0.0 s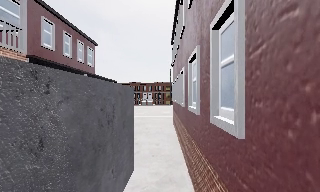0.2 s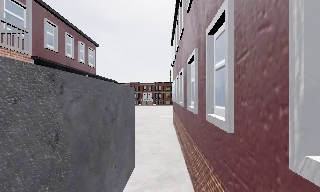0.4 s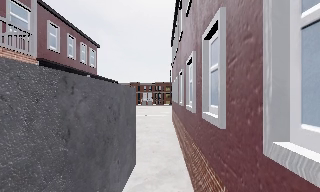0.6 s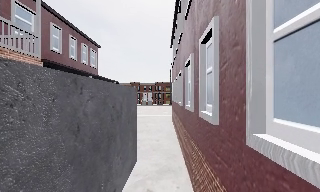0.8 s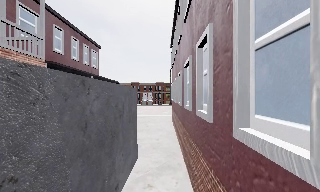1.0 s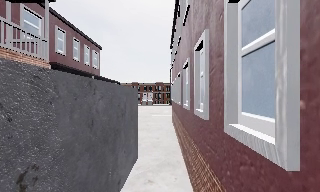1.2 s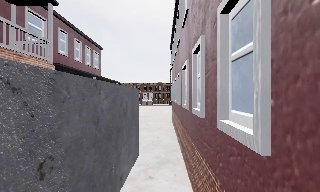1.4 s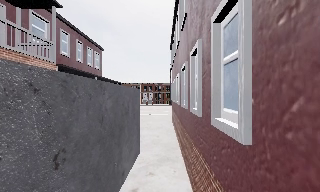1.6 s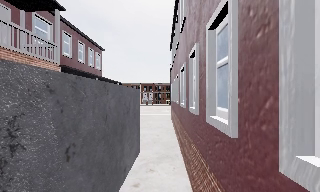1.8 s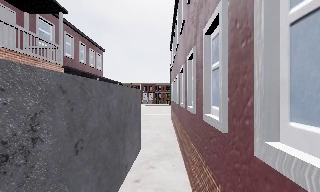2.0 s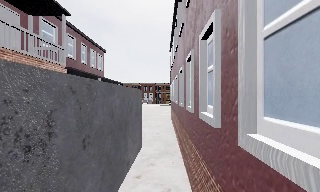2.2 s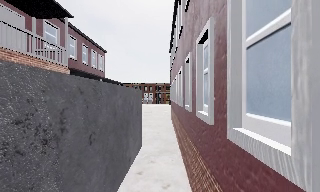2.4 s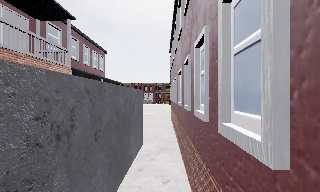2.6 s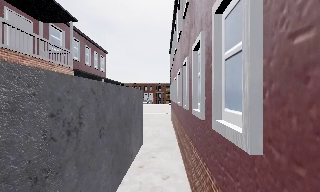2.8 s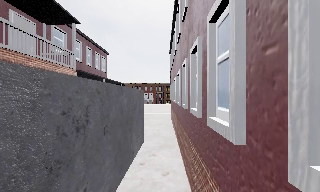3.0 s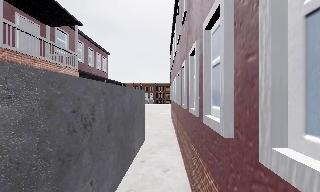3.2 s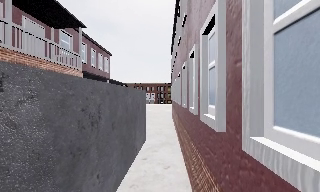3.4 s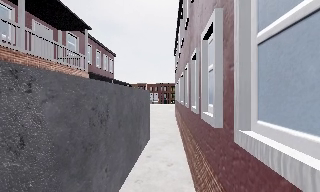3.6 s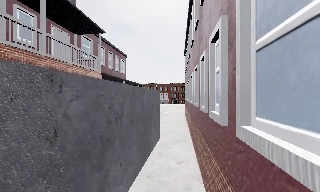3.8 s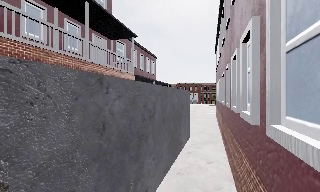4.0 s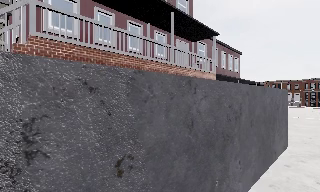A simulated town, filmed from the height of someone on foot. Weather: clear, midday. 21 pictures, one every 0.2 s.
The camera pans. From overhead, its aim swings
counterclockwise.
The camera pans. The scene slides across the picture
to the right.
0.0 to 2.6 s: The camera travels backward, about 3 m, so what stands in front gets smaller.
2.6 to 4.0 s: The camera swings to its left by about 45 degrees, and the scene slides to the right. It travels backward, about 1.5 m.
The film runs backward here.
